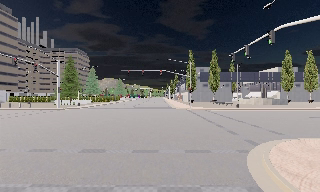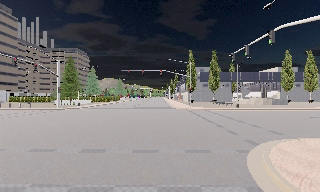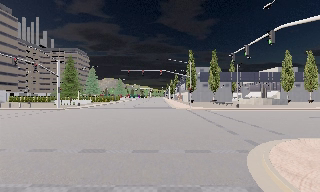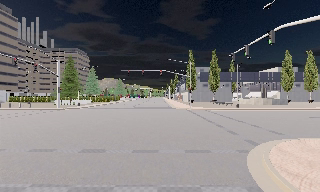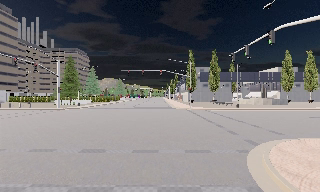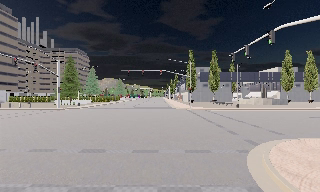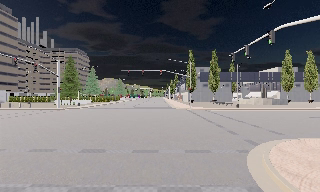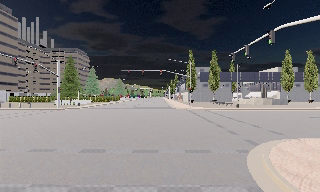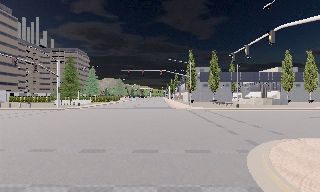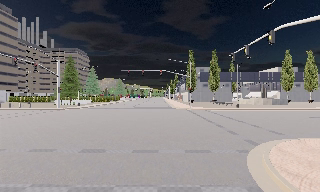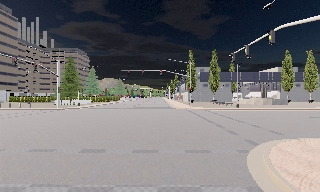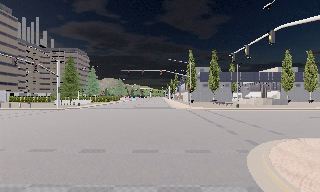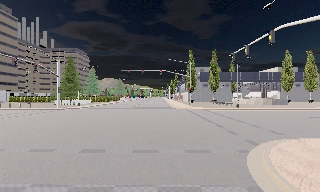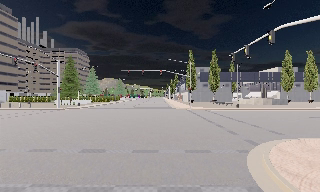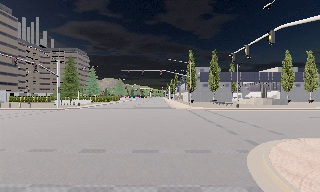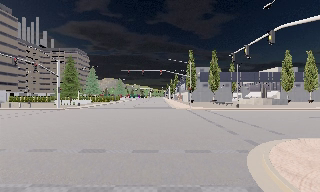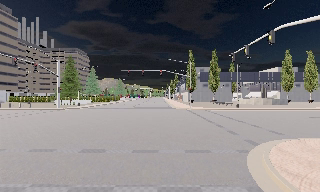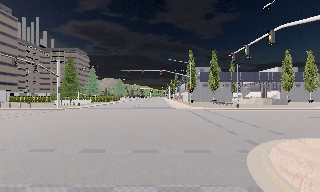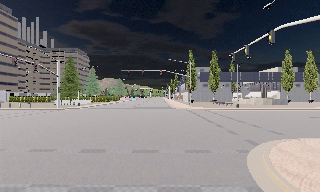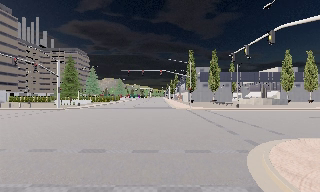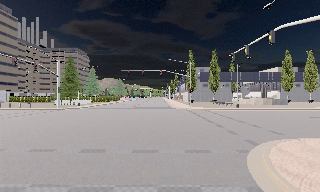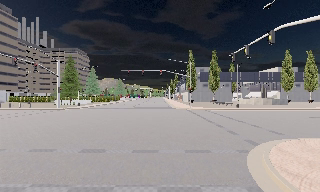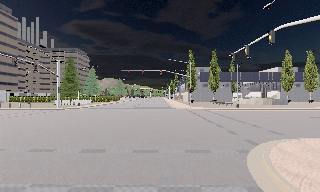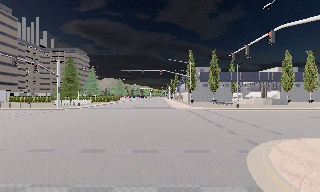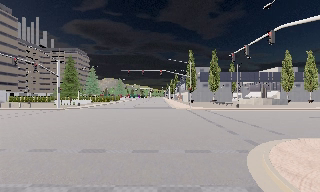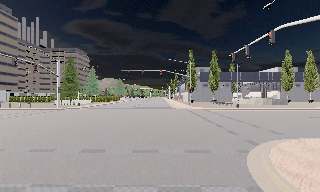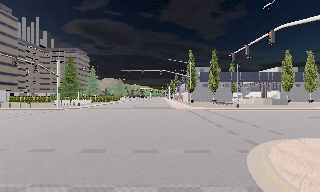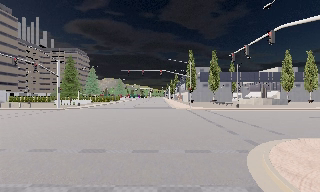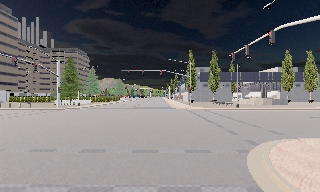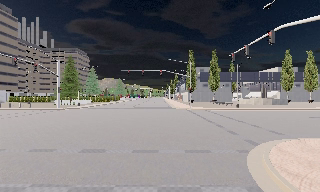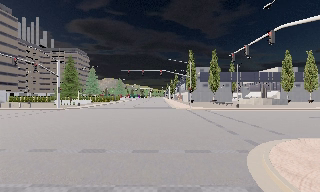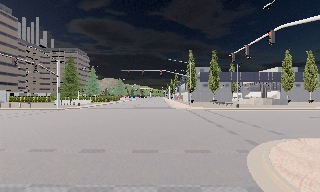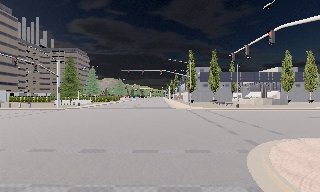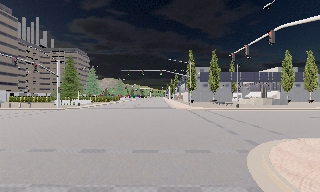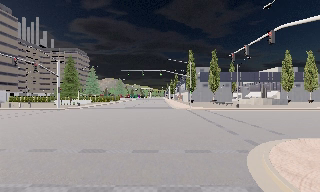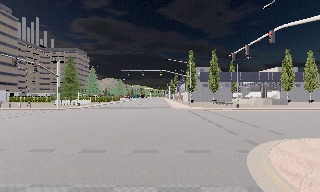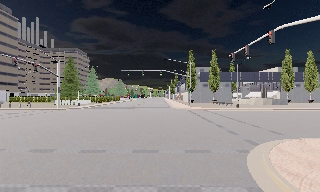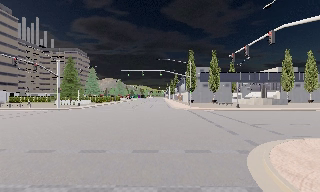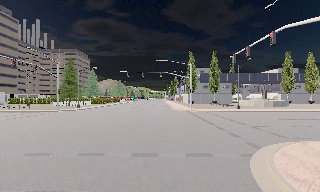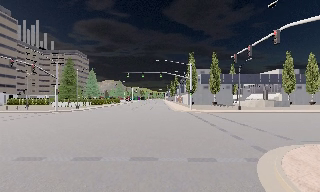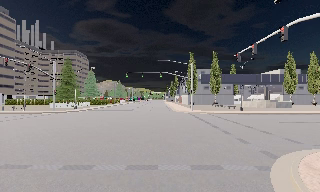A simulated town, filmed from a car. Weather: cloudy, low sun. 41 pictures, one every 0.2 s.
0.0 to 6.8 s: The camera keeps its place and its aim.
6.8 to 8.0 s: The camera travels forward, about 1 m, so what stands in front looms larger. It gains speed.
The film runs forward here.
